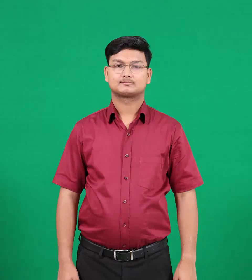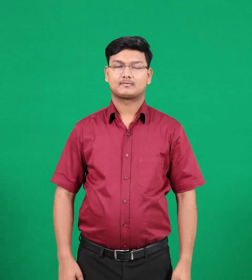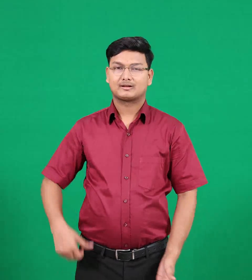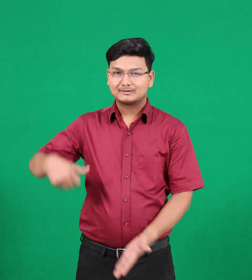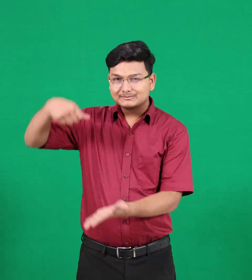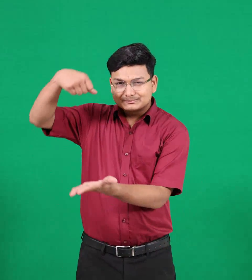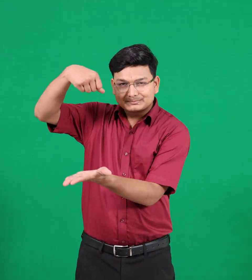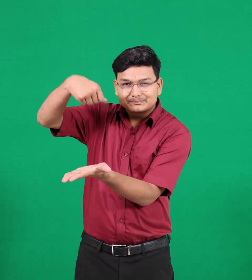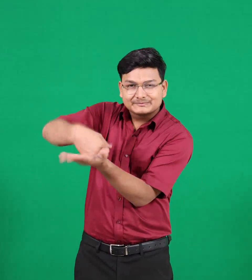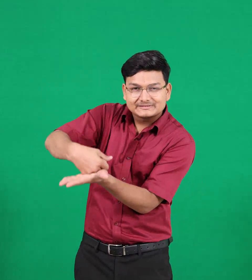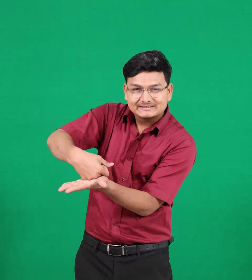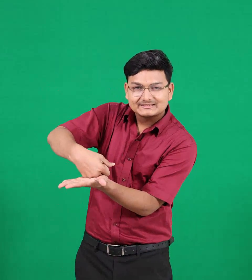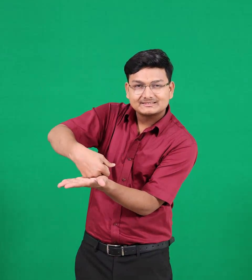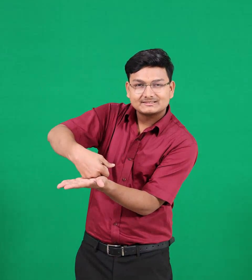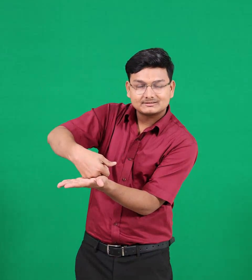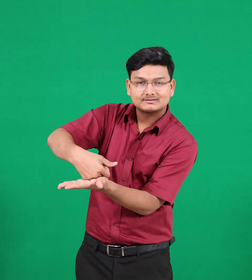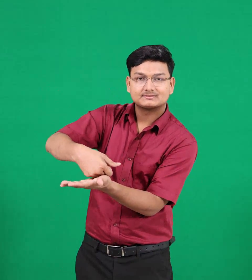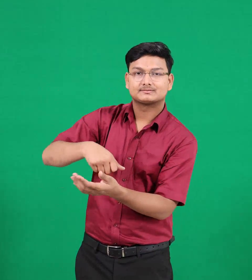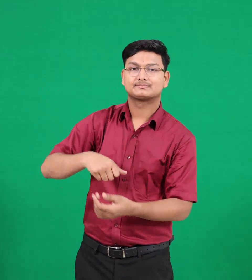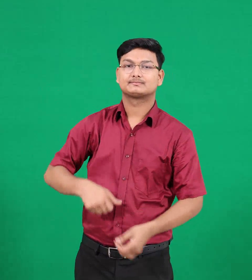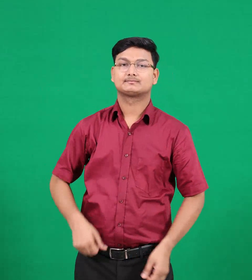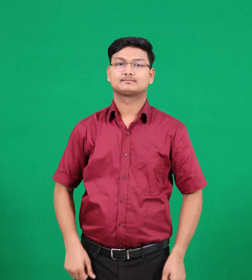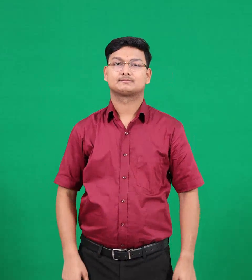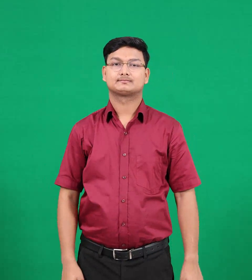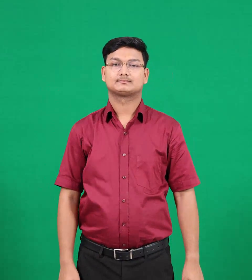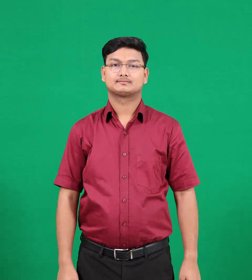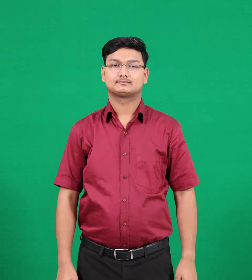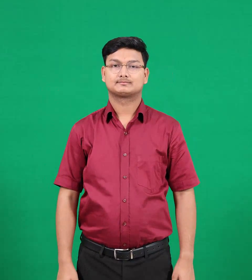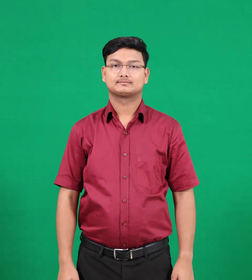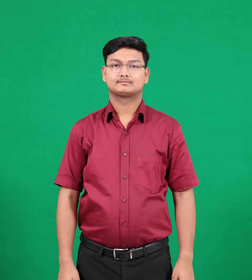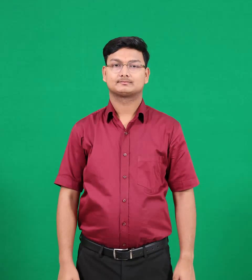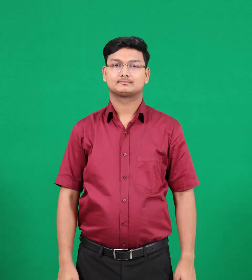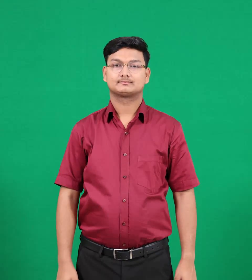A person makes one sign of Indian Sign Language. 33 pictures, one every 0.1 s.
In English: bottom
